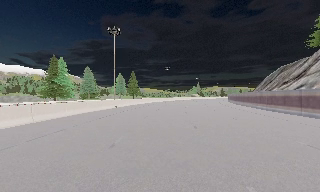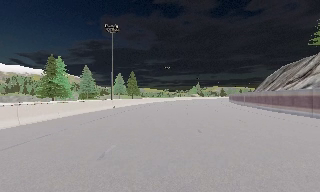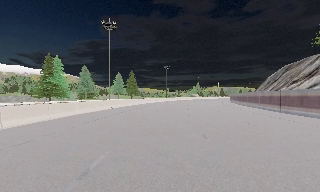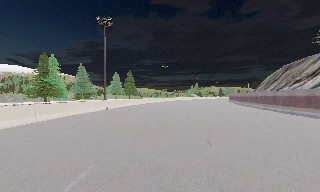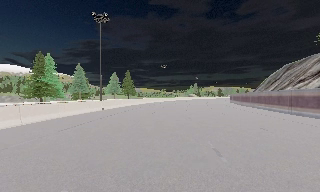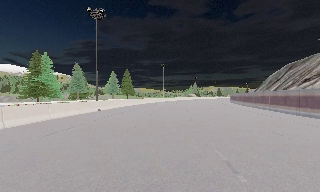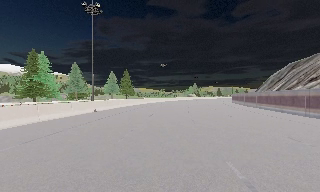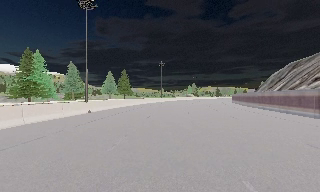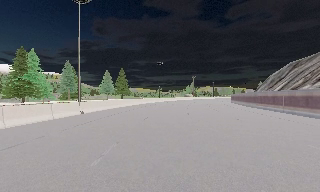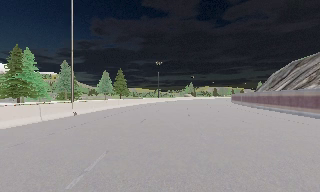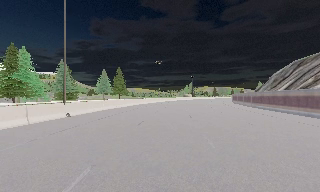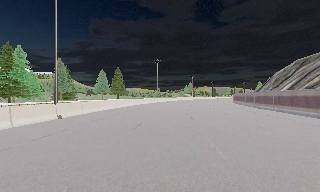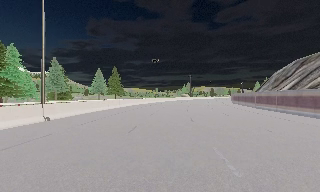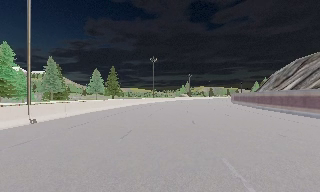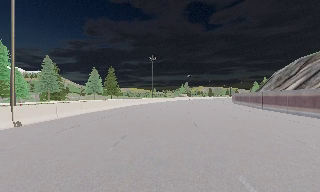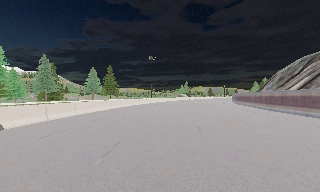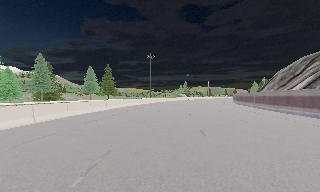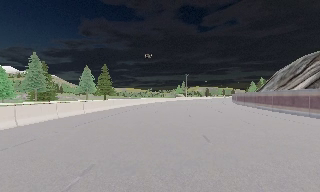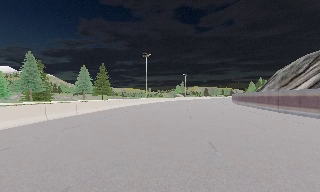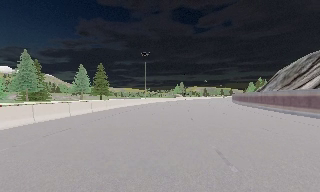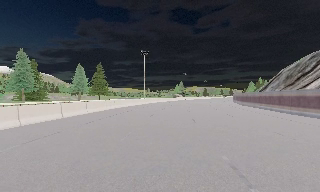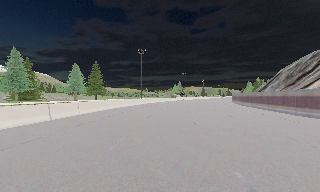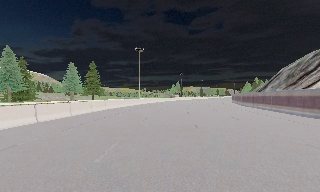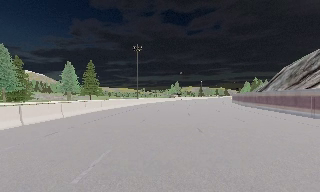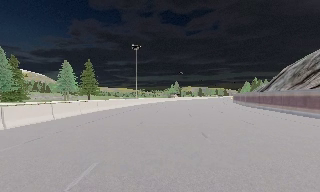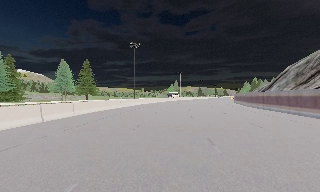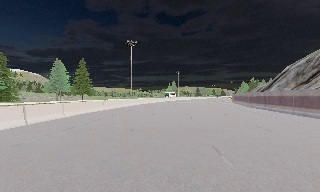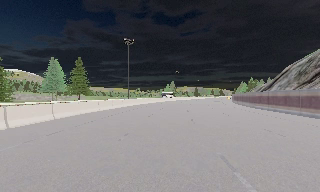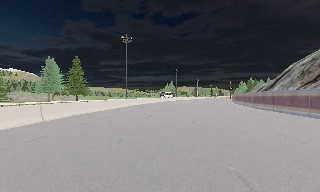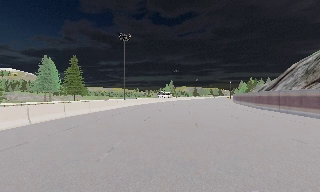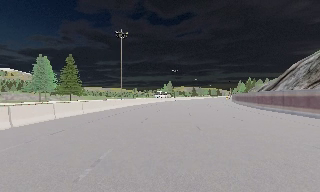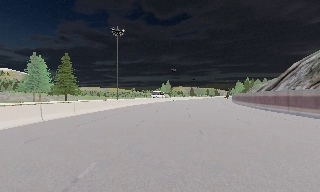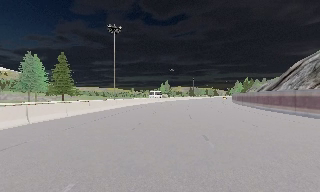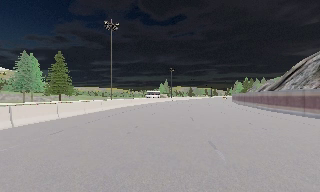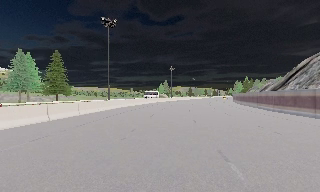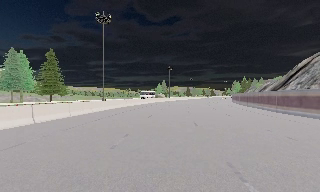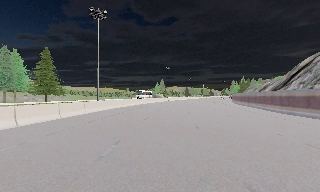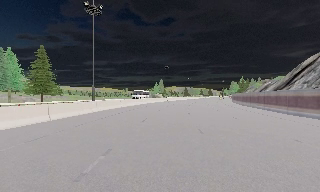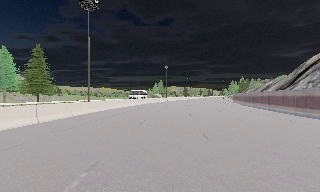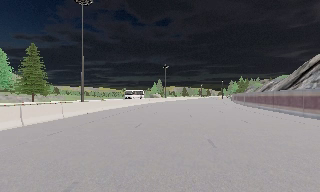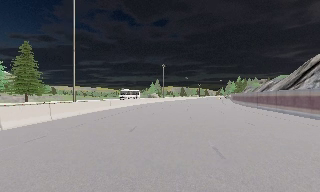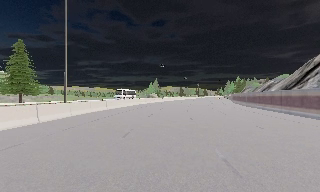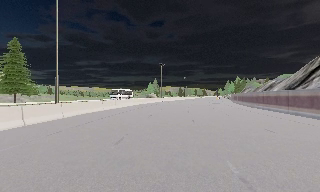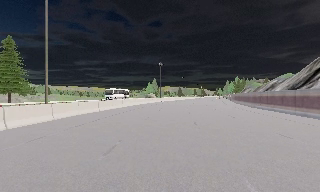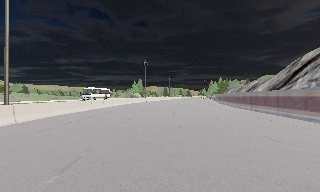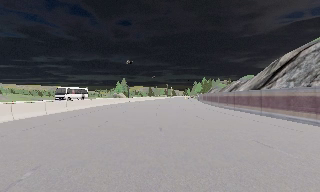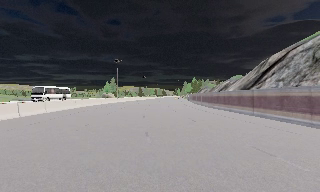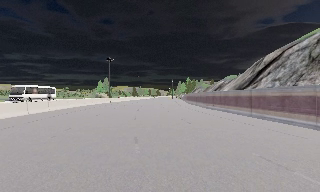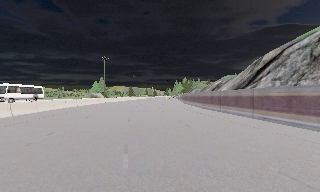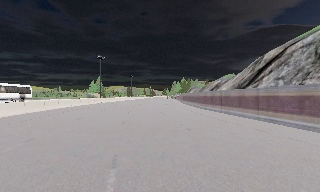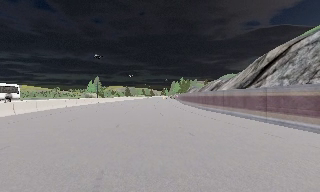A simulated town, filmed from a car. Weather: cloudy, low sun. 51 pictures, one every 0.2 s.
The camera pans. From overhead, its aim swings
clockwise.
The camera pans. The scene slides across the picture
to the left.
0.0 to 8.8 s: The camera swings to its right by about 20 degrees, and the scene slides to the left. It travels forward, about 45 m, so what stands in front looms larger.
8.8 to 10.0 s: The camera swings to its right by about 15 degrees, and the scene slides to the left. It travels forward, about 6 m, so what stands in front looms larger.
The film runs forward here.
